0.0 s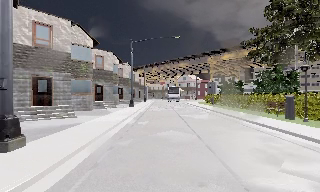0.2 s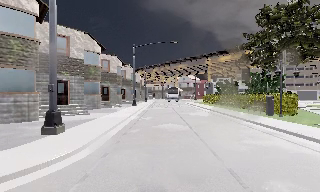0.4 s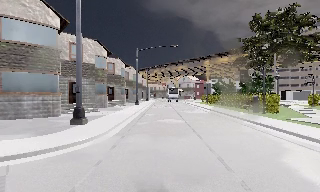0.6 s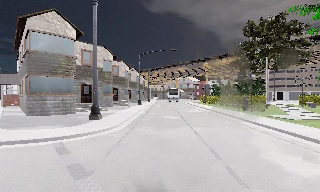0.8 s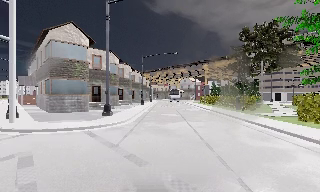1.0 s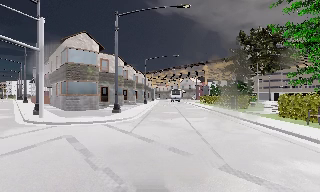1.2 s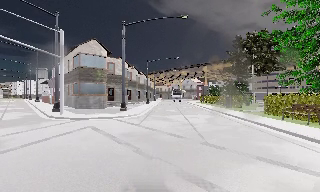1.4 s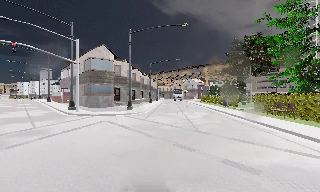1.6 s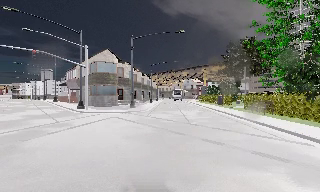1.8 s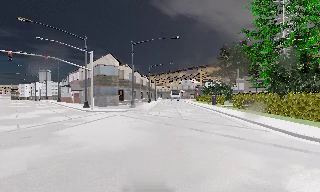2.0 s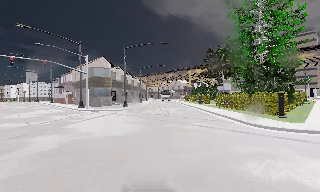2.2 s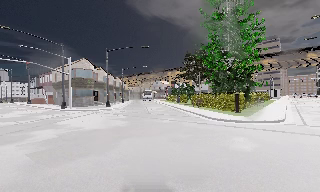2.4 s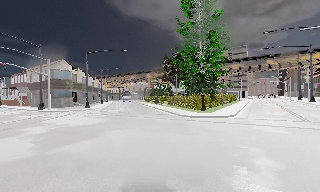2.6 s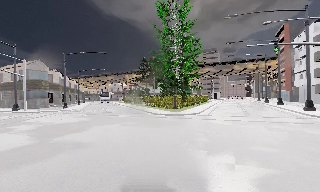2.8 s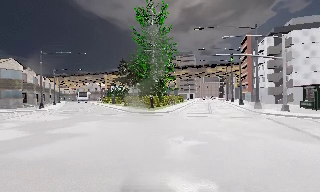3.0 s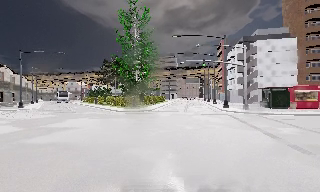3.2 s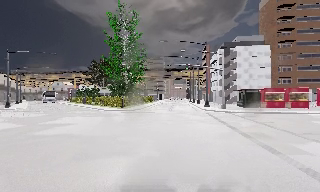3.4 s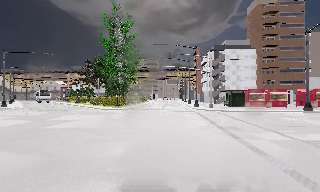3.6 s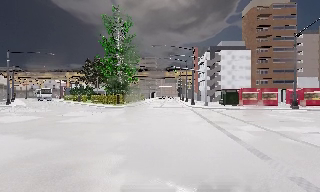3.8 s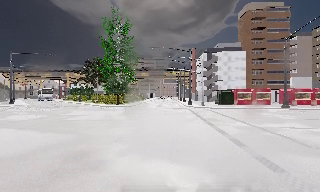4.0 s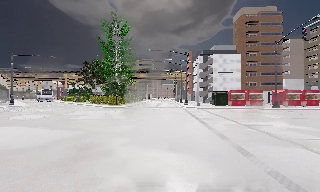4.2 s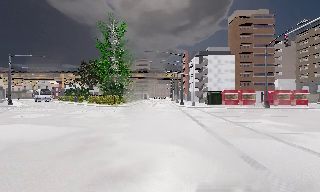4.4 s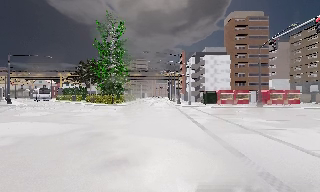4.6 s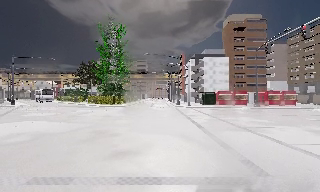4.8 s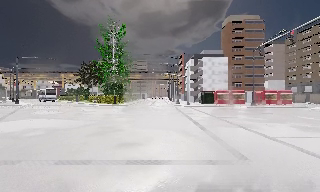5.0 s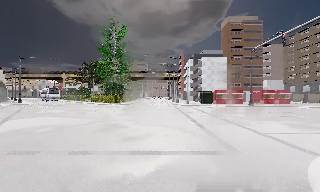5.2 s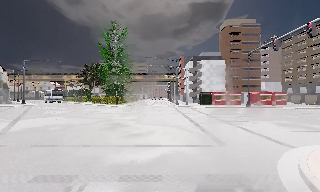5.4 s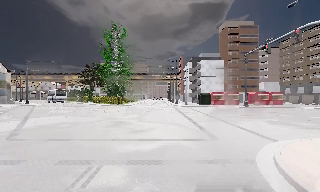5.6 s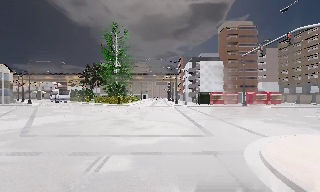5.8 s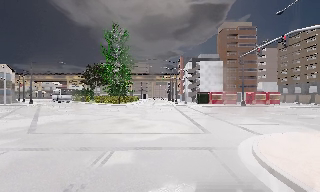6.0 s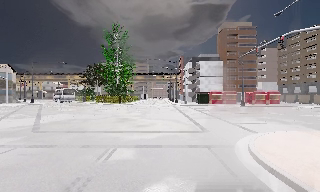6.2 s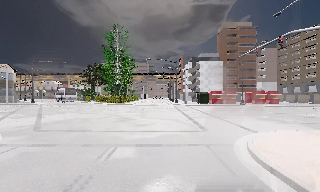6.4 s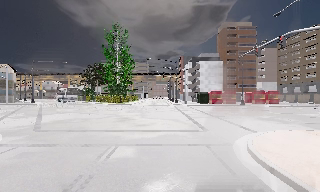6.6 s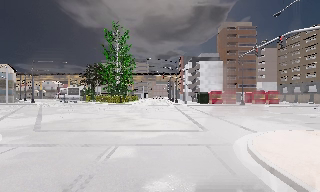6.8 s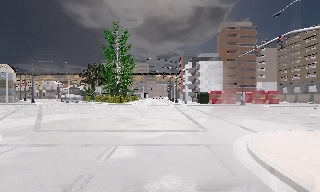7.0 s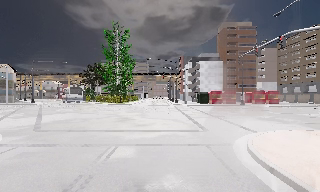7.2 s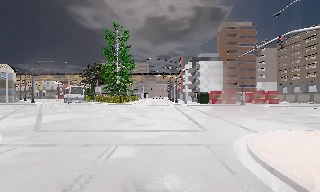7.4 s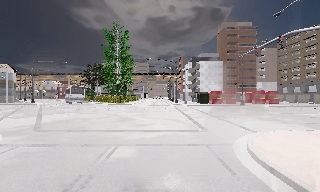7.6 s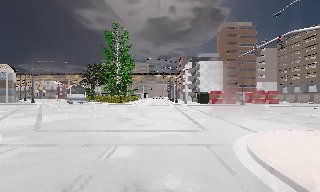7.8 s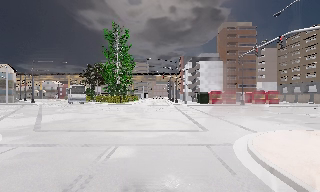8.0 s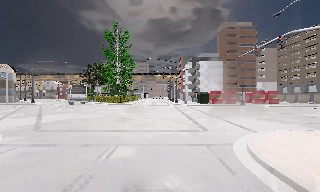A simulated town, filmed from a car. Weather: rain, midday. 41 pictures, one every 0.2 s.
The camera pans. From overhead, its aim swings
clockwise.
The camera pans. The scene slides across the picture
to the left.
0.0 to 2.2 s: The camera travels backward, about 25 m, so what stands in front gets smaller.
2.2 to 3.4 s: The camera pans to its right, which is clockwise from overhead, by about 35 degrees. It travels backward, about 12 m.
3.4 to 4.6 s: The camera travels backward, about 6 m, so what stands in front gets smaller. It loses speed.
4.6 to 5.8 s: The camera travels backward, about 4.5 m, so what stands in front gets smaller.
5.8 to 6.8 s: The camera shifts only a little, or ends up much as it began.
6.8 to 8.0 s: The camera keeps its place and its aim.
The film runs backward here.
